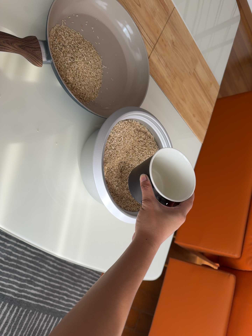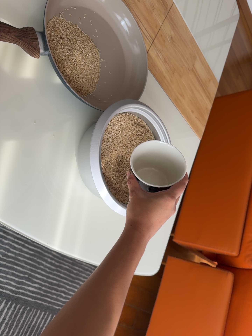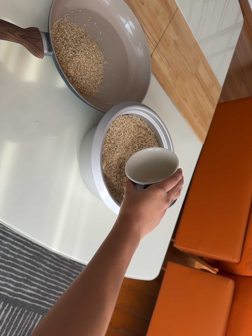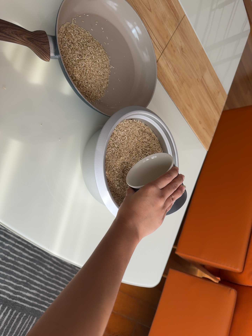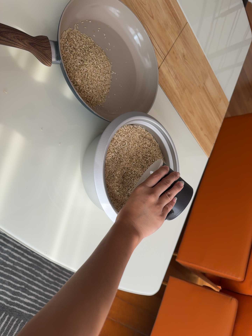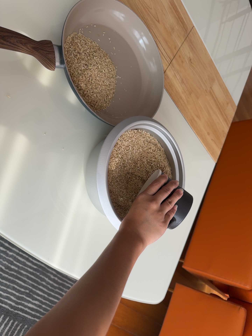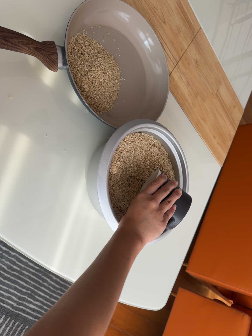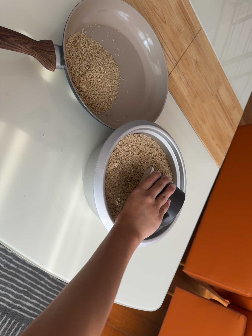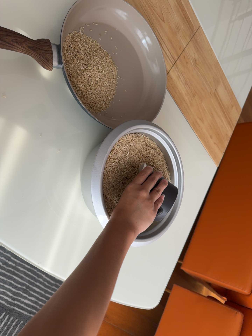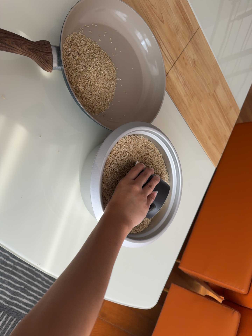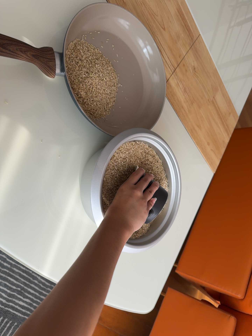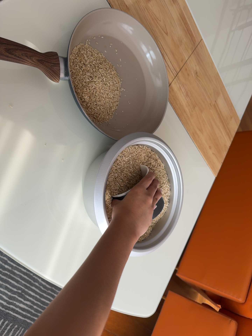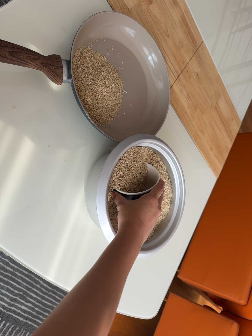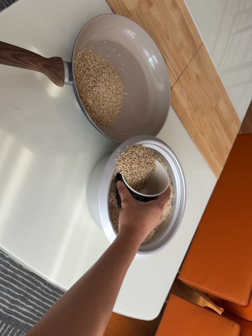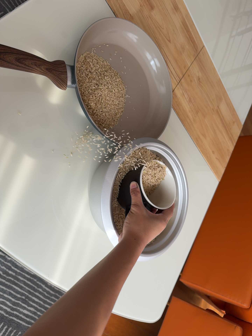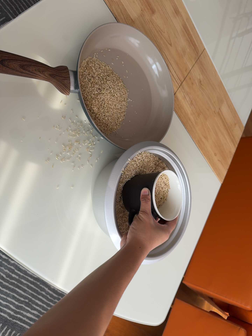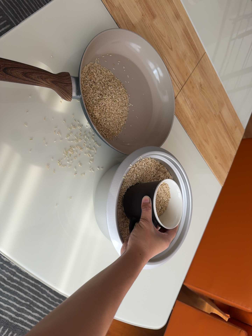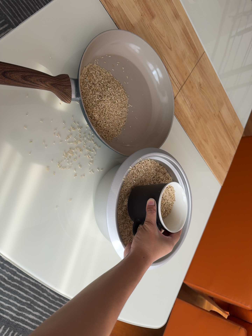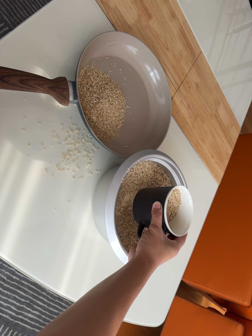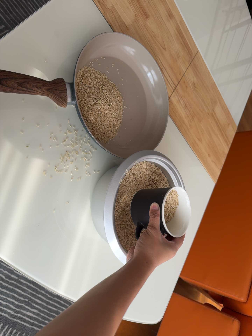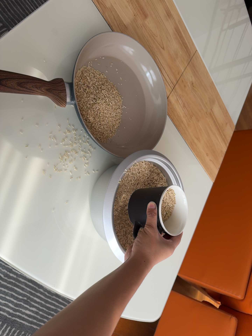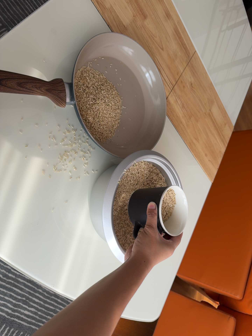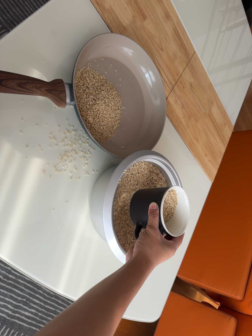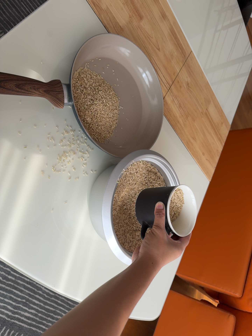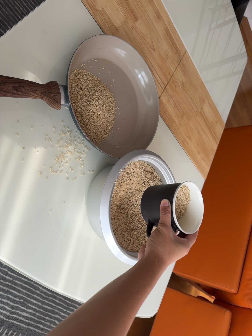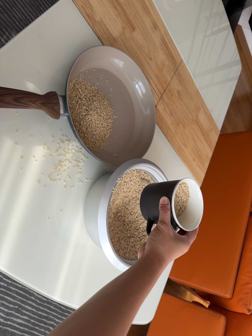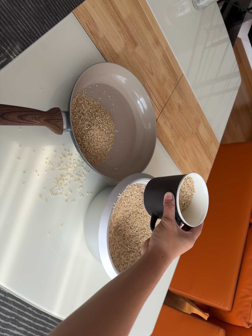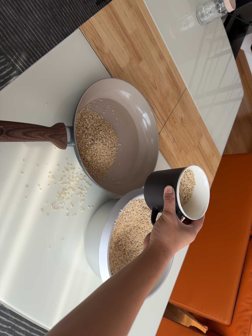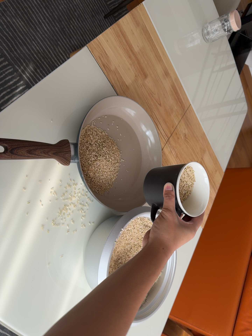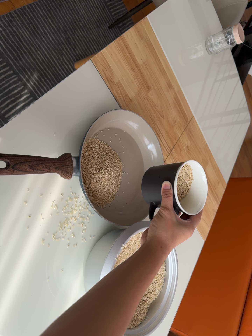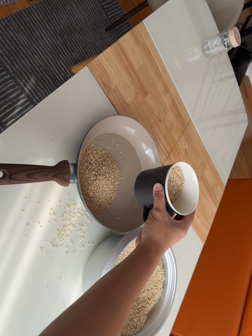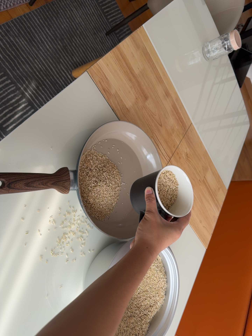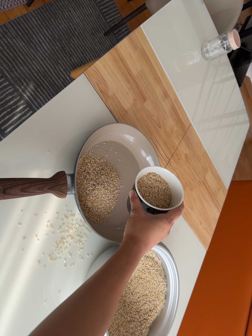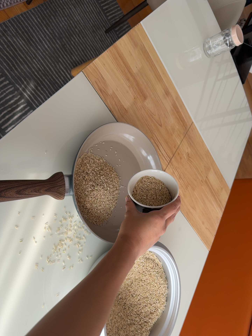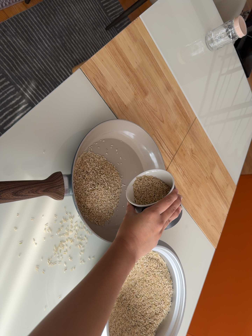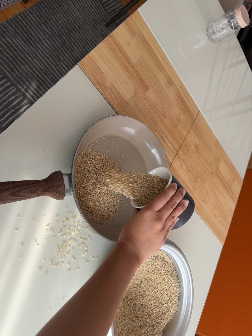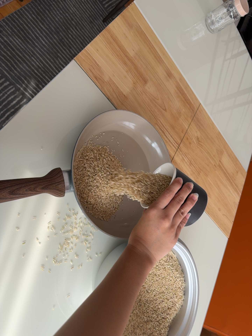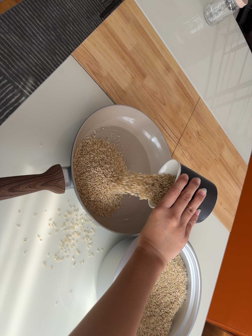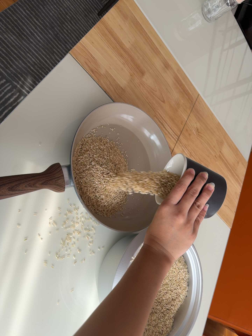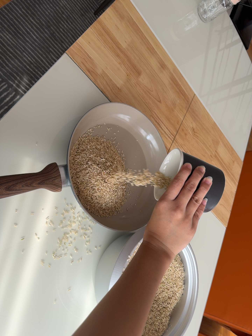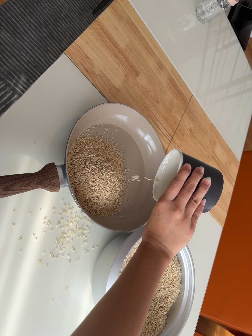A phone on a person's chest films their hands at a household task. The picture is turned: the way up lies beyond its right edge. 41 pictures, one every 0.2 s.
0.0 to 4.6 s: The camera travels toward the top of its view, about 5 cm, so close, fixed things drift downward.
4.6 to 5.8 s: The camera travels toward the top of its view, about 10 cm, so close, fixed things drift downward.
5.8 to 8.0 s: The camera travels forward, about 8 cm, so what stands in front looms larger. It rolls about its line of sight by about 10 degrees, and the scene rotates counterclockwise.
The film runs forward here.
